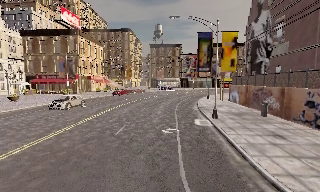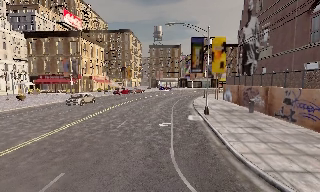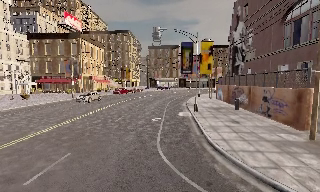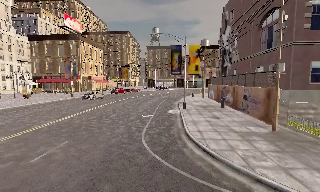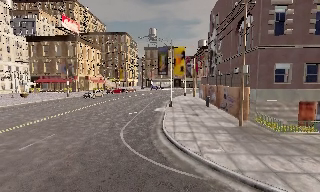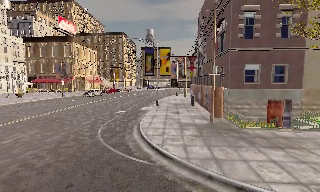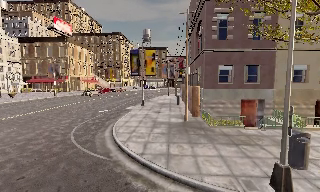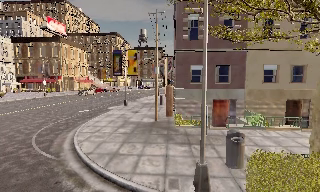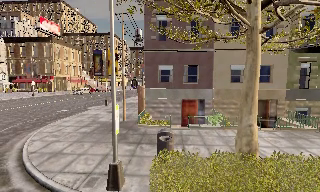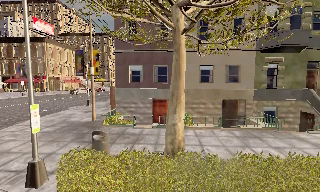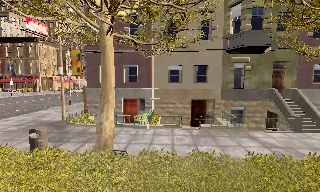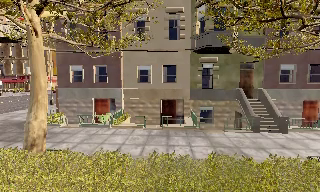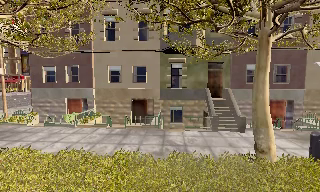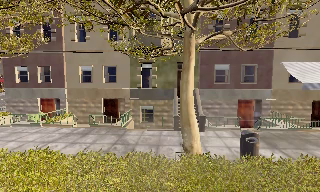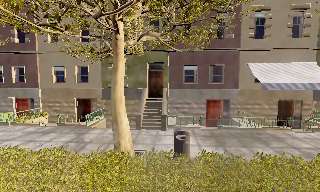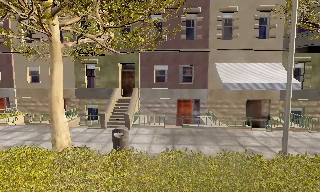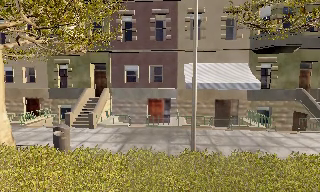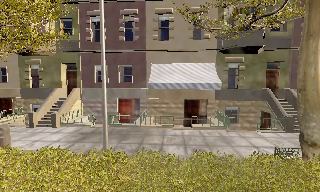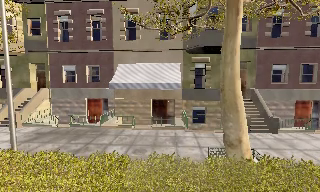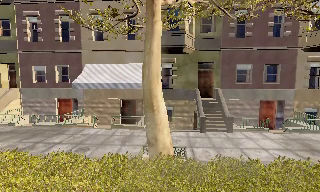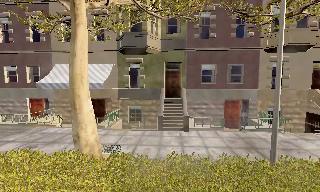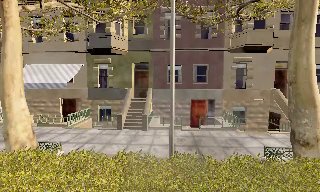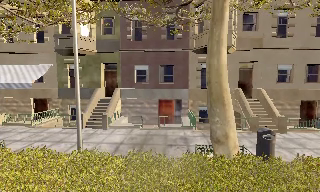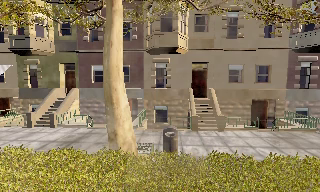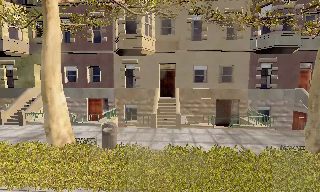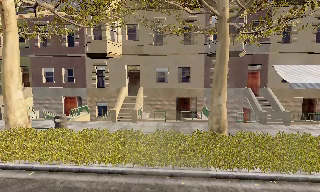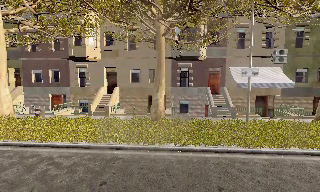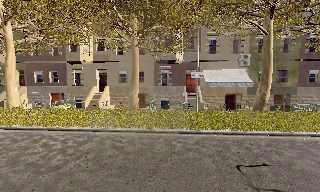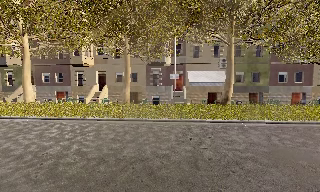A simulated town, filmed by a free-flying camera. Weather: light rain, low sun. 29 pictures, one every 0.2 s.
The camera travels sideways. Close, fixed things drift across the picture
to the left.
0.0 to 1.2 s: The camera travels backward and to its right, about 9 m, so what stands in front gets smaller.
1.2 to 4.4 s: The camera travels to its right, about 35 m, so close, fixed things drift to the left.
4.4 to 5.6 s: The camera travels to its right and backward, about 17 m, so close, fixed things drift to the left.
The film runs backward here.
